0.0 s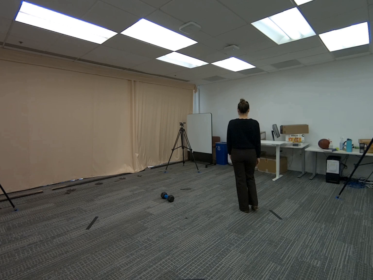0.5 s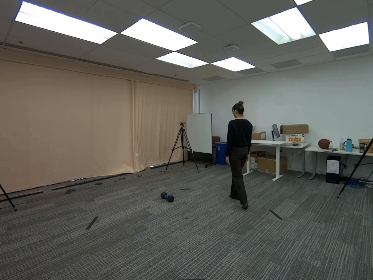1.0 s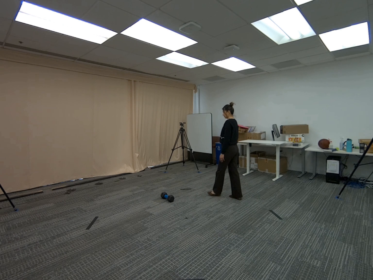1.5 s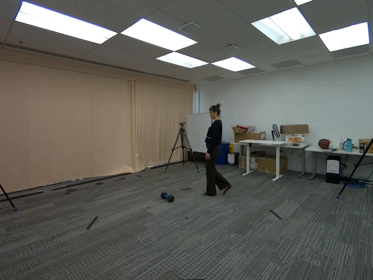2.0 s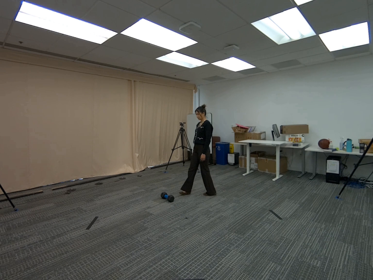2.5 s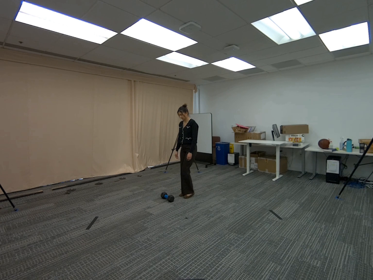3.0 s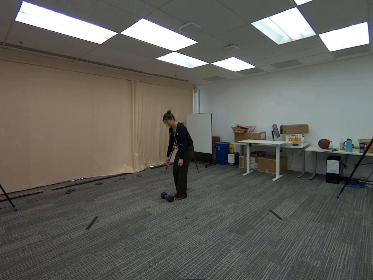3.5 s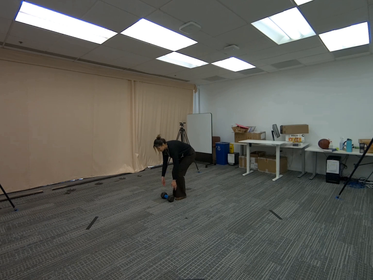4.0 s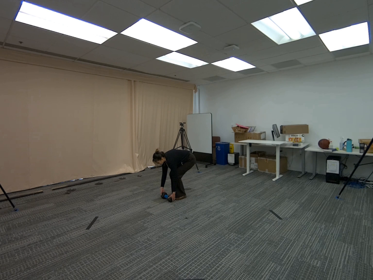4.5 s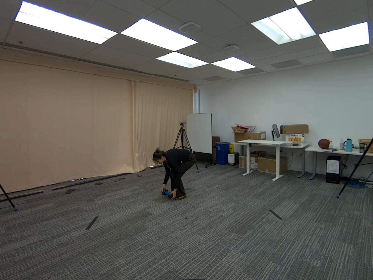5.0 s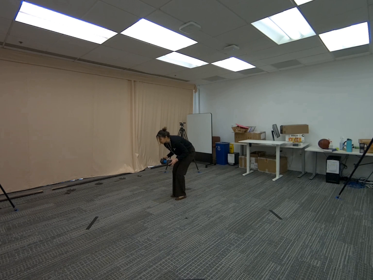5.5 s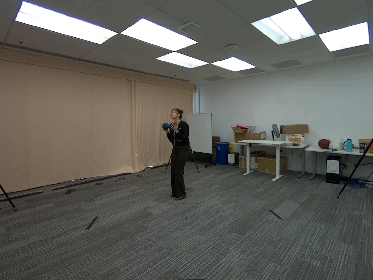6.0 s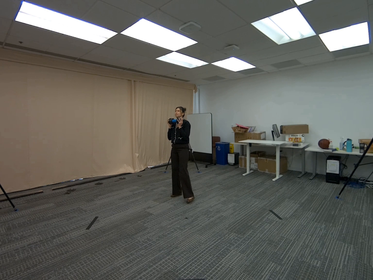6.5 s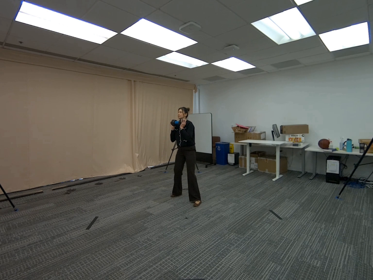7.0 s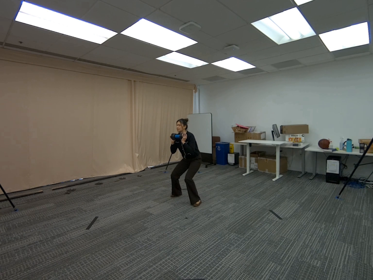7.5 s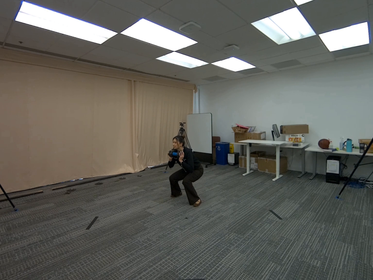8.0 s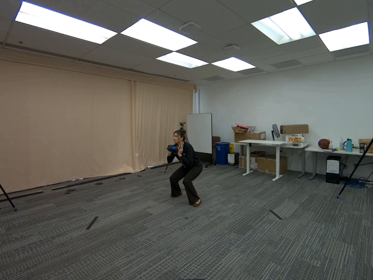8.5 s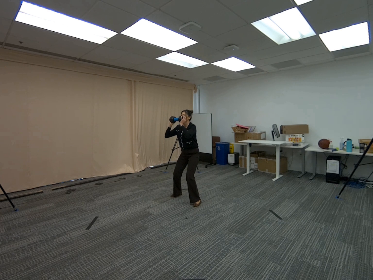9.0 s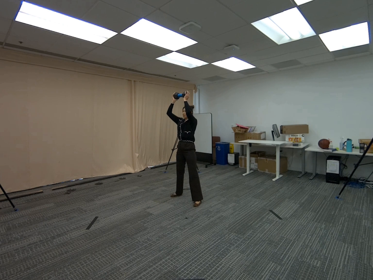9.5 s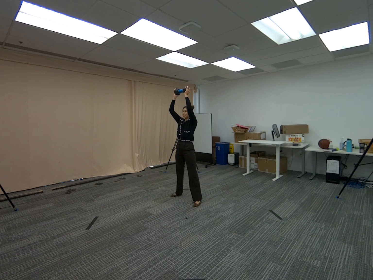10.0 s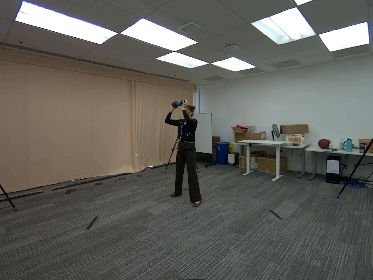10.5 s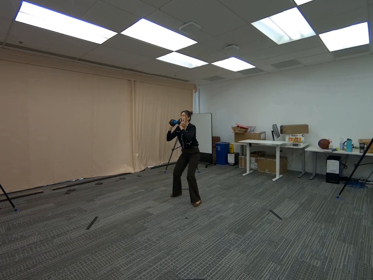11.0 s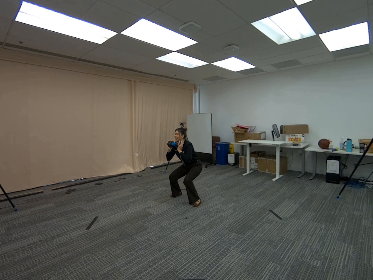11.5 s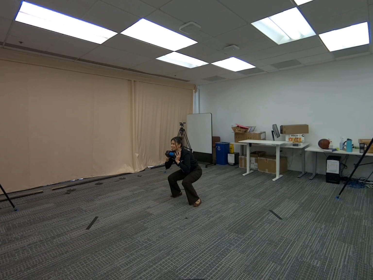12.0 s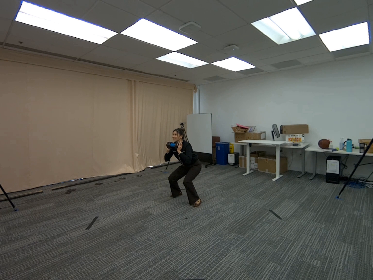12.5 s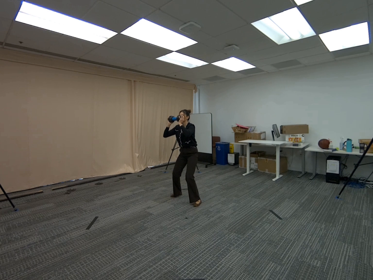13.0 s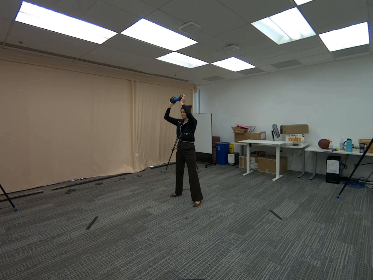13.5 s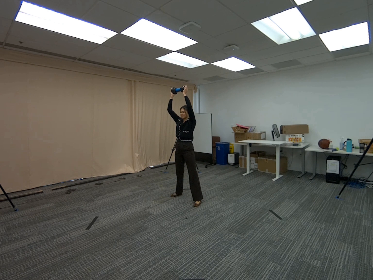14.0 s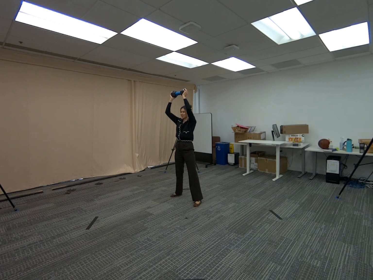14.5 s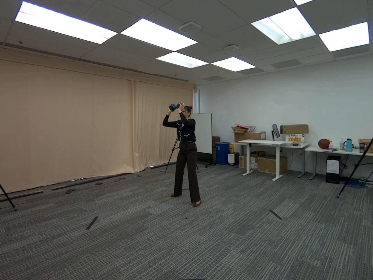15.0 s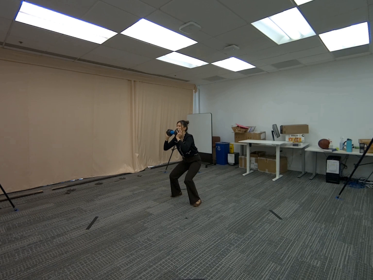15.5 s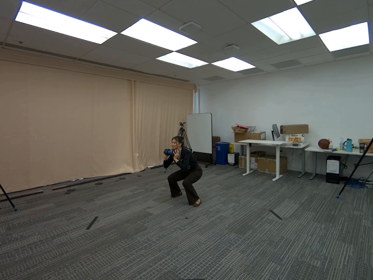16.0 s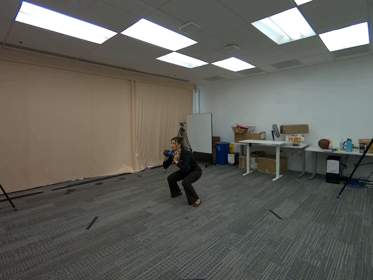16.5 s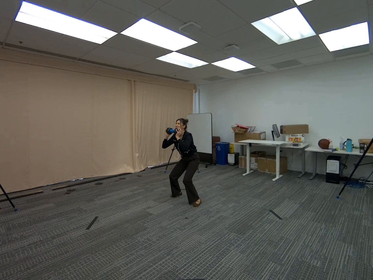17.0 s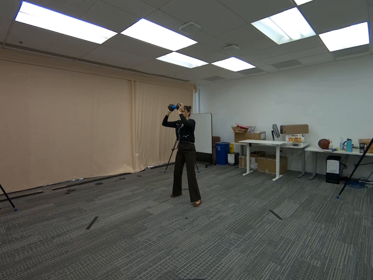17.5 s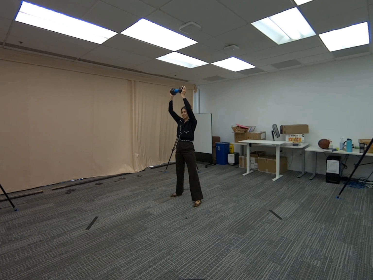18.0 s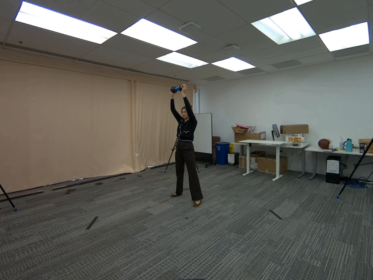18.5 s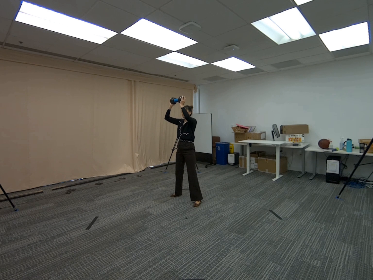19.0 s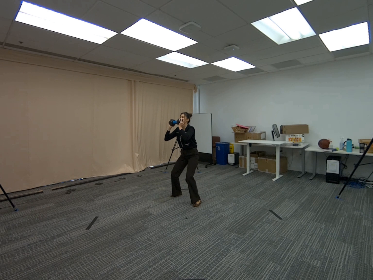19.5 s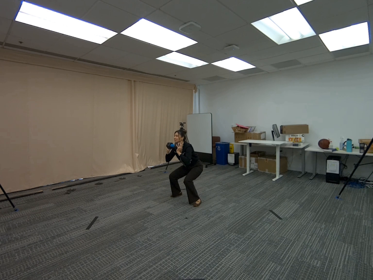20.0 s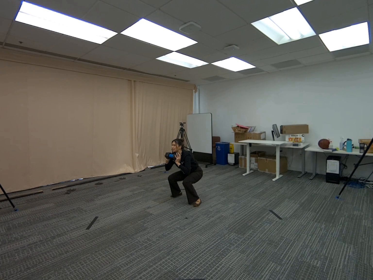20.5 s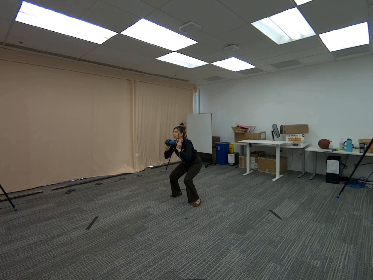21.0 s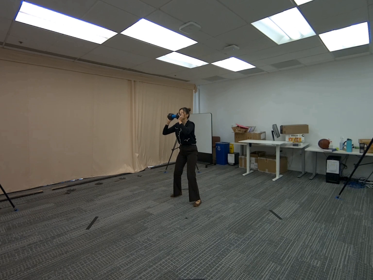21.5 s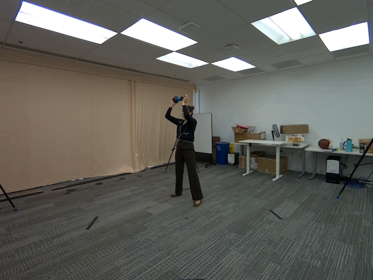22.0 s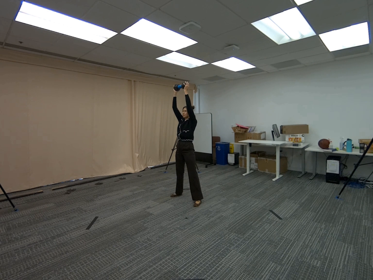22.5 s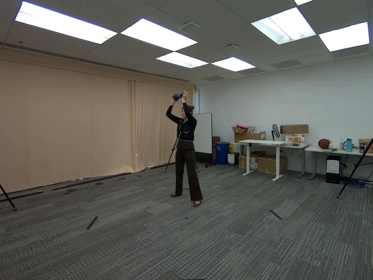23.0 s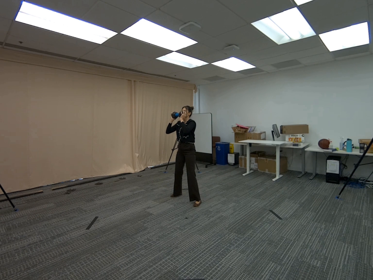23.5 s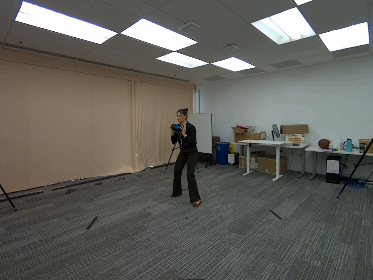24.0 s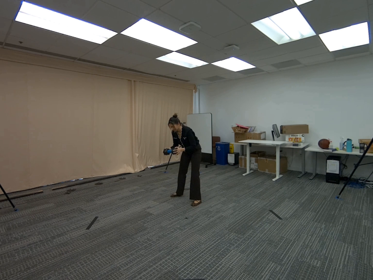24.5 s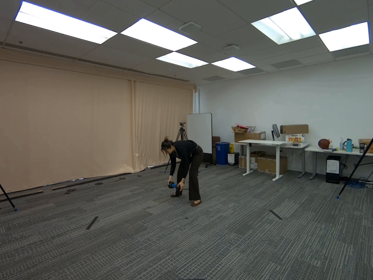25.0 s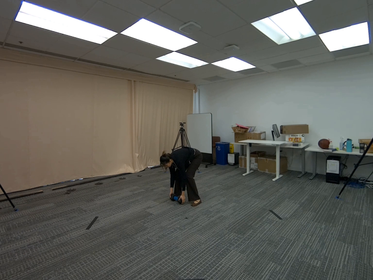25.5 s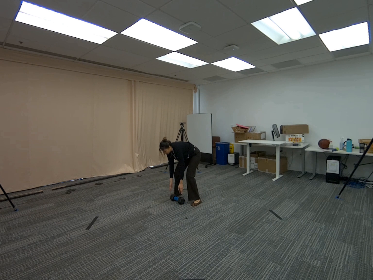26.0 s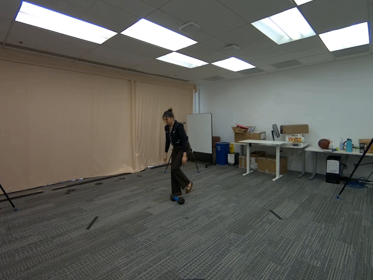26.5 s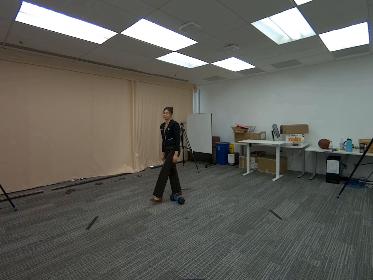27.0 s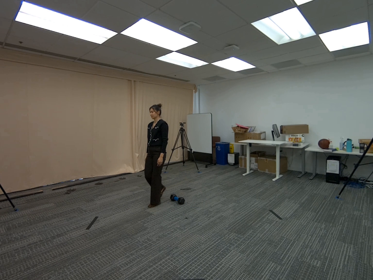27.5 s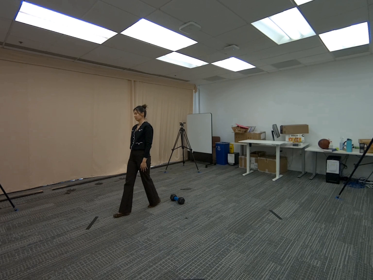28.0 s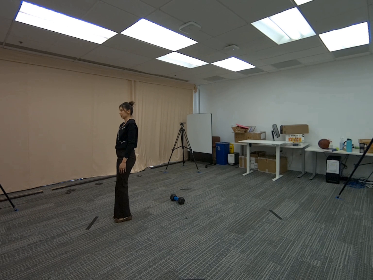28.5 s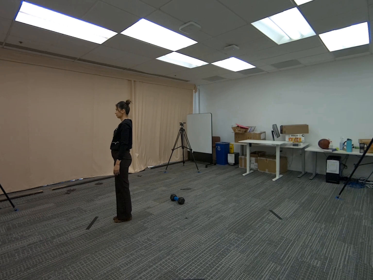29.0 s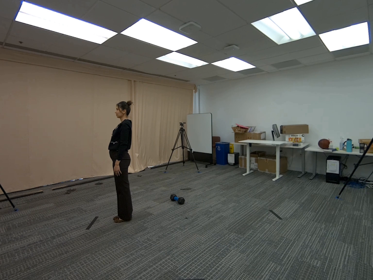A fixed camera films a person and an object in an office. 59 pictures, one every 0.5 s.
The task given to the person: Walk to the dumbbell and grasp it with both hands. Lift it close to your body with your elbows flexed and keep your arms steady. Lower your body into a squat by bending your knees, then extend your legs to return to a standing position. Continue repeating the squat while holding the dumbbell close to your body. When you are finished, carefully place the dumbbell back on the ground.
